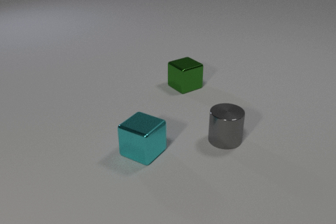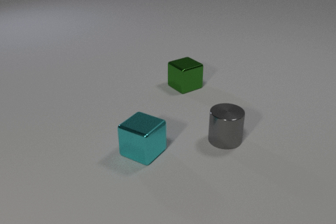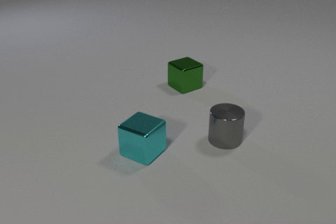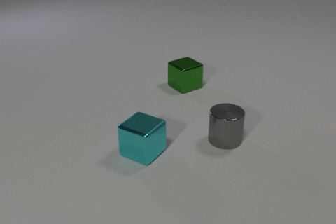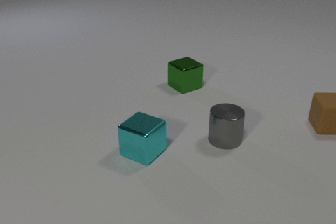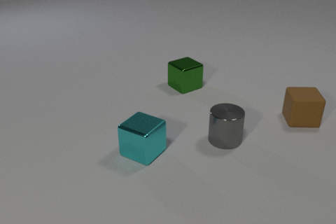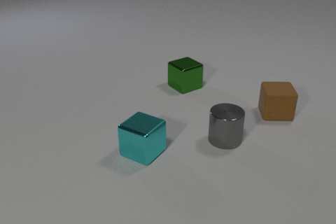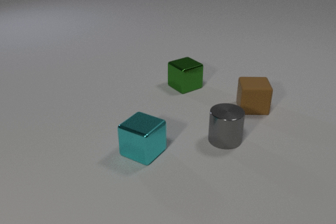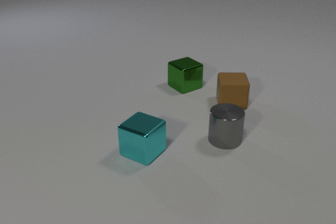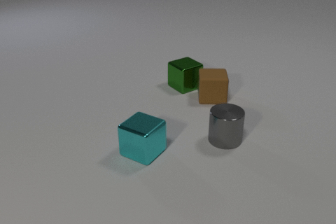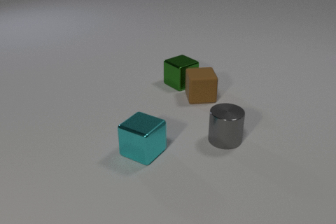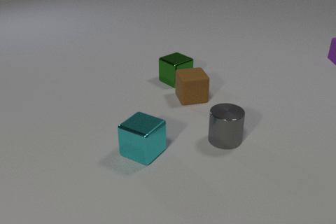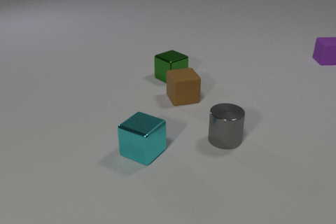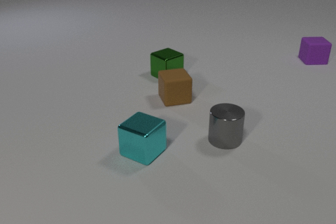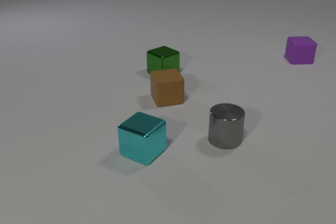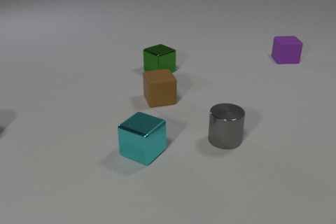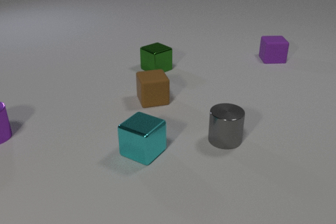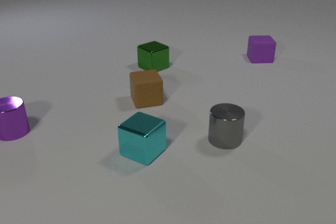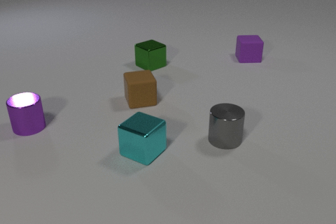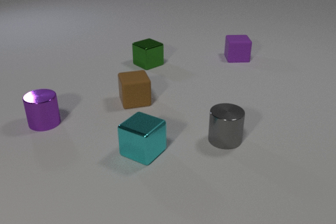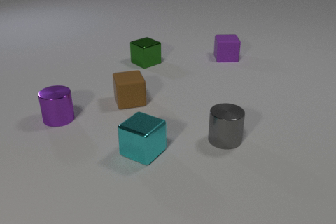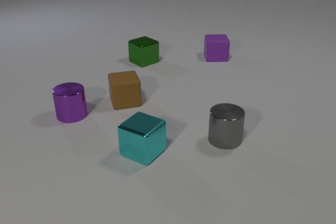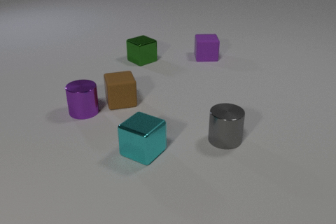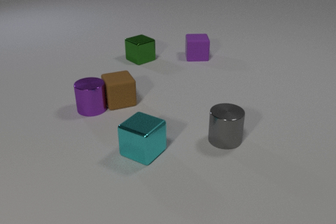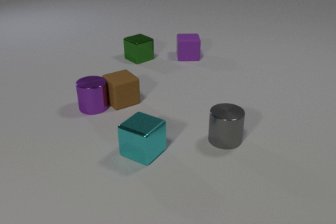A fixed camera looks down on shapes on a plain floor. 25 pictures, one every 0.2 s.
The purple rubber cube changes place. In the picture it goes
to the left.
The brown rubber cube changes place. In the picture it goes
to the left.
0.0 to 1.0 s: The brown rubber cube comes in at the right edge, slides to the left.
1.0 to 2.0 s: The brown rubber cube slides to the left. The green metal cube slides away from the camera. The brown rubber cube and the green metal cube collide.
2.0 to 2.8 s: The brown rubber cube slides to the left. The green metal cube slides away from the camera and to the left. The purple rubber cube comes in at the right edge, slides to the left.
2.8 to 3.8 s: The brown rubber cube slides to the left. The green metal cube slides away from the camera and to the left. The purple rubber cube slides to the left. The purple metal cylinder comes in at the left edge, slides to the right.
3.8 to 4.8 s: The brown rubber cube slides to the left. The green metal cube slides away from the camera and to the left. The purple rubber cube slides to the left. The purple metal cylinder slides to the right. The brown rubber cube and the purple metal cylinder collide.
What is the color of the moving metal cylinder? purple.
What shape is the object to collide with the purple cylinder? cube.
What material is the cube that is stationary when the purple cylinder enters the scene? metal.
